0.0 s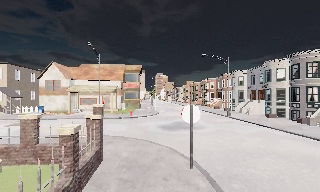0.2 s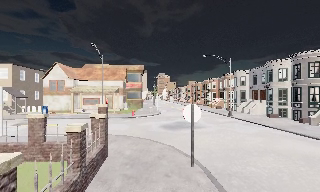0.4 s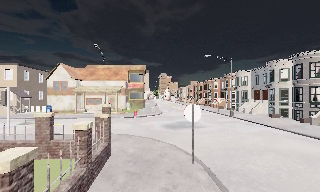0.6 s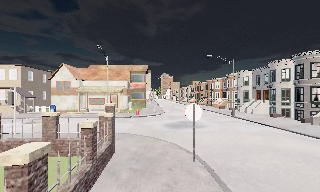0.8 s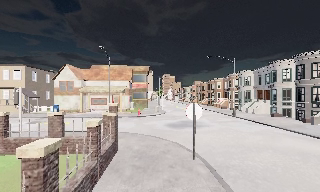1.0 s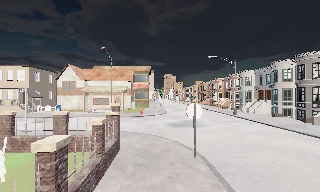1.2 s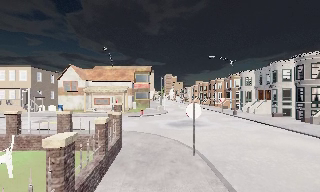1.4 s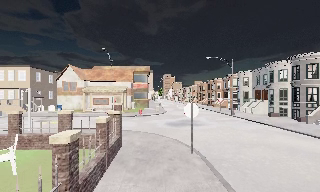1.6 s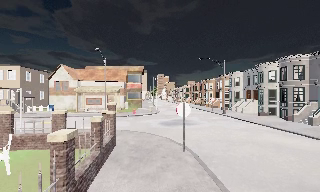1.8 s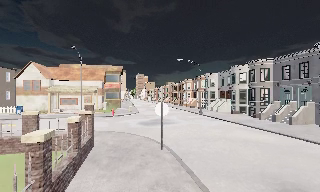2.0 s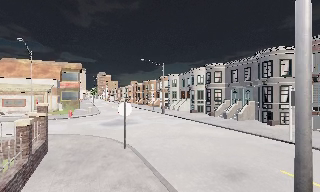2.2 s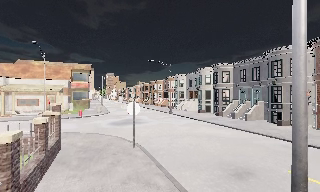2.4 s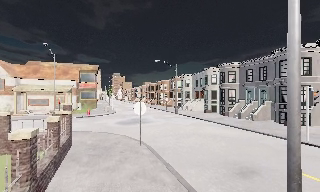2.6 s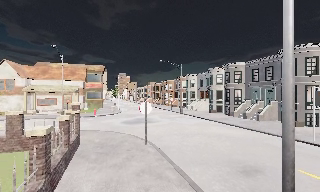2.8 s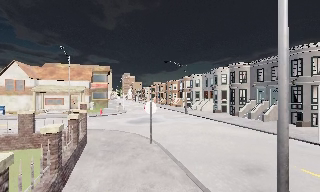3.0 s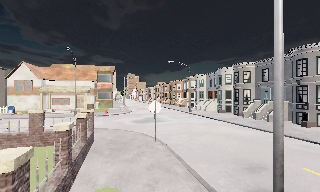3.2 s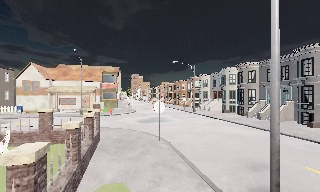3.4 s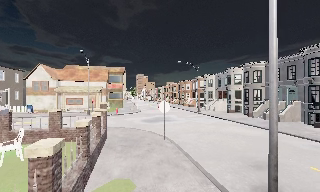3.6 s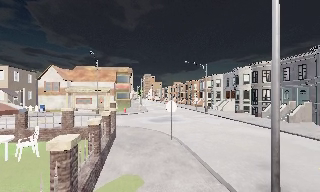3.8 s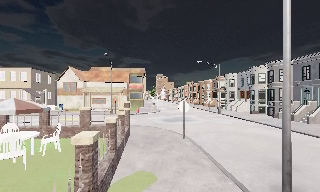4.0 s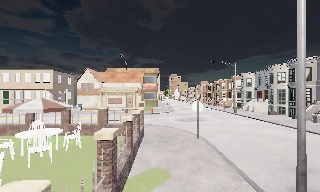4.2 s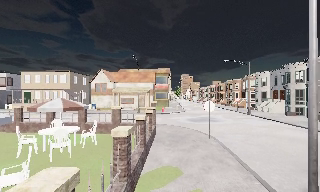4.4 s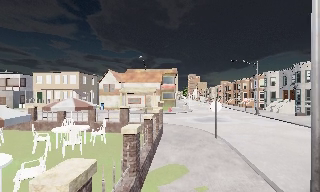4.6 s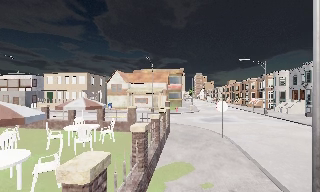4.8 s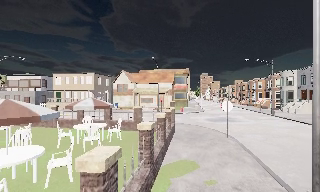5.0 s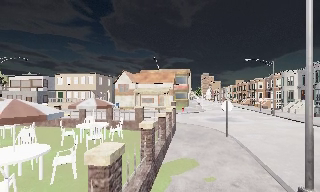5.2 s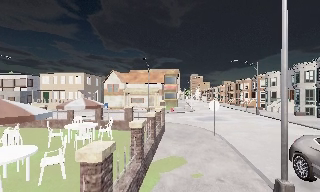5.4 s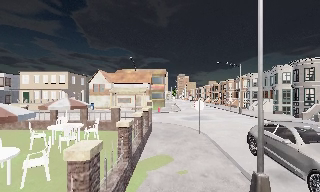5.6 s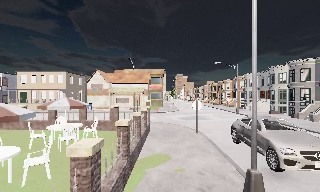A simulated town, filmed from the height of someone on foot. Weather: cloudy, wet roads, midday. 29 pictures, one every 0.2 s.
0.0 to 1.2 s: The camera travels backward, about 1.5 m, so what stands in front gets smaller.
1.2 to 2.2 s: The camera swings to its right by about 20 degrees, and the scene slides to the left. It travels backward, about 1 m, so what stands in front gets smaller.
2.2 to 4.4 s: The scene slides to the right, as the camera pans about 30 degrees to its left. It travels backward, about 2 m, so what stands in front gets smaller.
4.4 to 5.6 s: The camera travels backward, about 1 m, so what stands in front gets smaller.
The film runs backward here.
